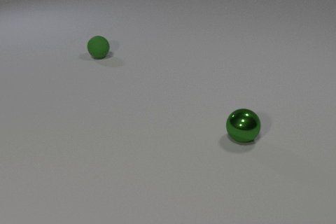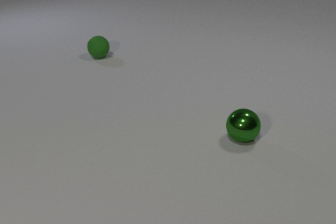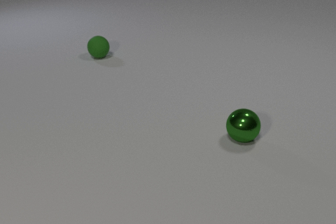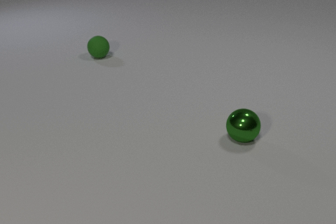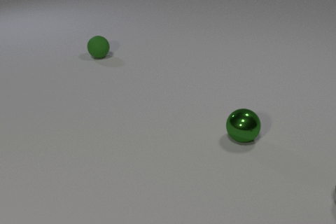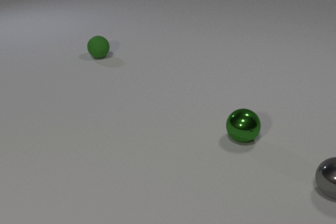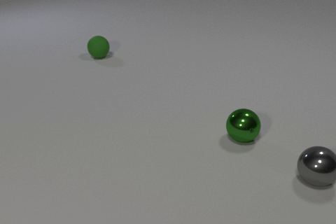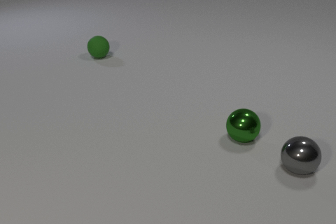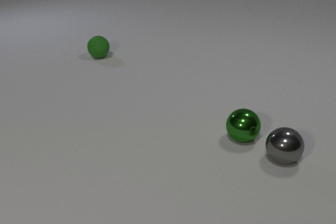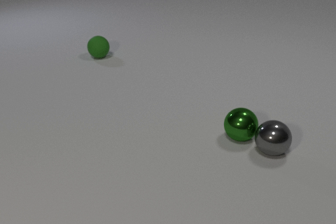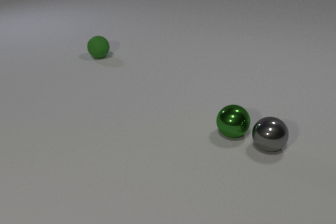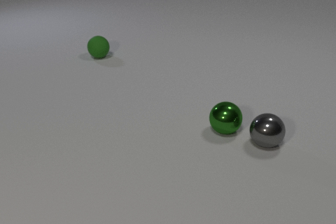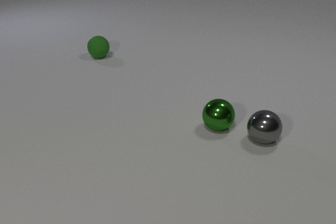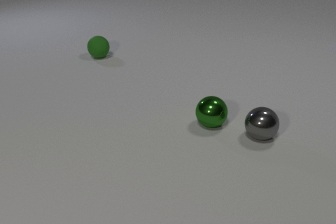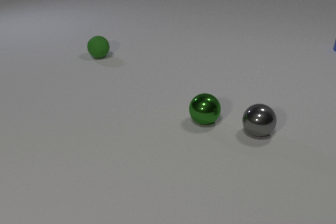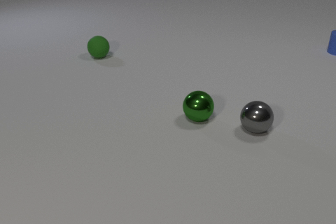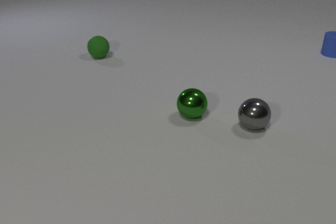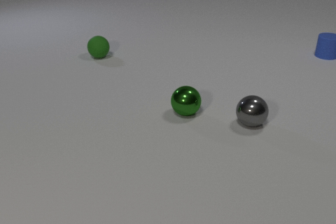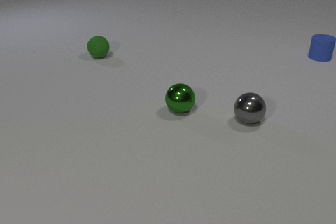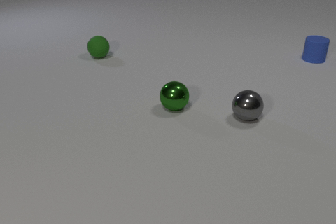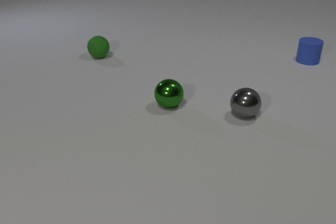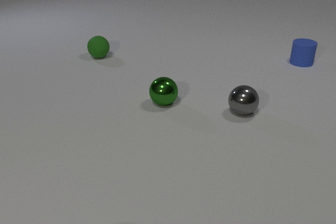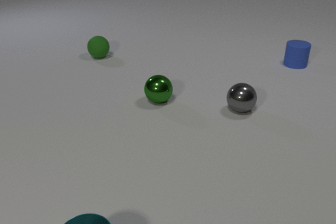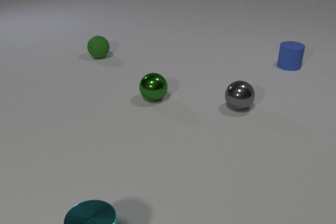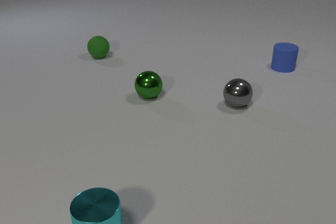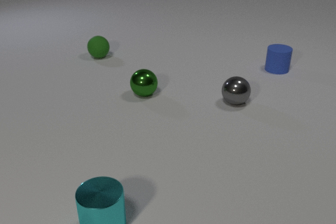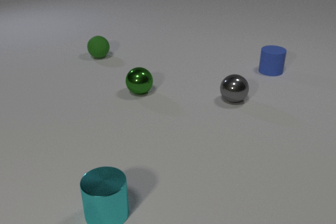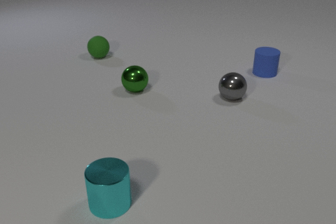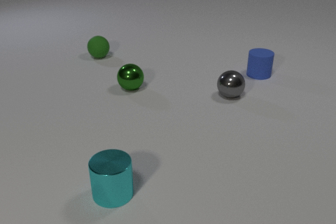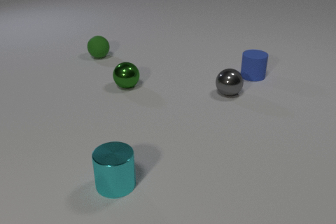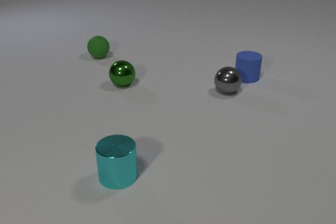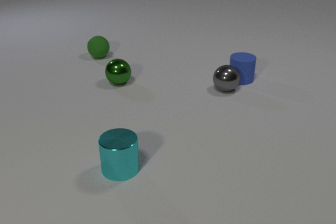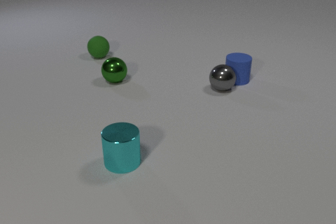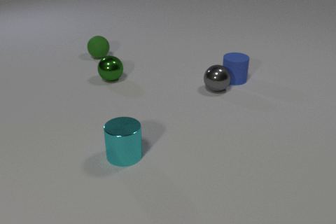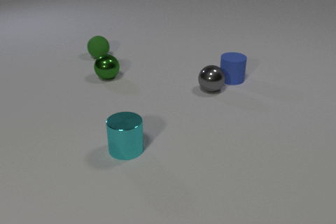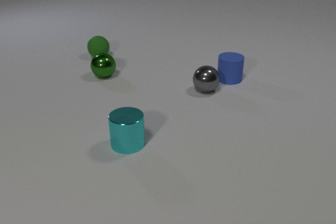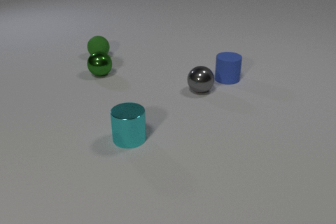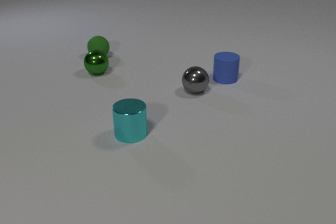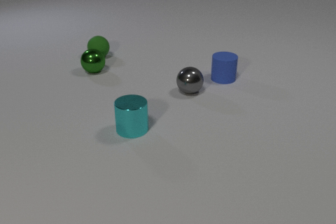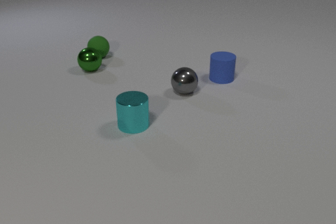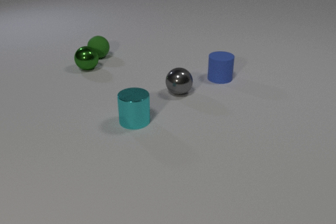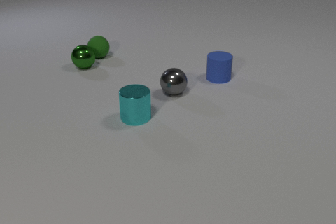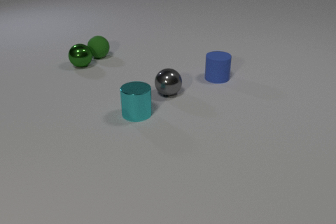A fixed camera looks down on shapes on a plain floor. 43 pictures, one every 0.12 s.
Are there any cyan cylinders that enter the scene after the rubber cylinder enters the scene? yes.
How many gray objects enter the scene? 1.
How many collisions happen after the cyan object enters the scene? 1.
0.00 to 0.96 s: The gray metal sphere comes in at the right edge, rolls to the left and away from the camera.
0.96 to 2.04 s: The gray metal sphere rolls away from the camera and to the left. The green metal sphere rolls to the left and away from the camera. The blue rubber cylinder comes in at the right edge, slides toward the camera and to the left. The gray metal sphere and the green metal sphere collide.
2.04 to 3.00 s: The gray metal sphere rolls away from the camera and to the left. The green metal sphere rolls to the left and away from the camera. The blue rubber cylinder slides toward the camera and to the left. The cyan metal cylinder comes in at the bottom edge, slides away from the camera.
3.00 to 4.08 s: The gray metal sphere rolls to the left and away from the camera. The green metal sphere rolls away from the camera and to the left. The blue rubber cylinder slides to the left and toward the camera. The cyan metal cylinder slides away from the camera. The gray metal sphere and the blue rubber cylinder collide.
4.08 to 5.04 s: The gray metal sphere rolls to the left. The green metal sphere rolls away from the camera and to the left. The blue rubber cylinder slides to the left. The cyan metal cylinder slides away from the camera.
